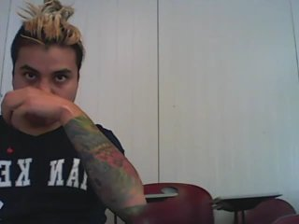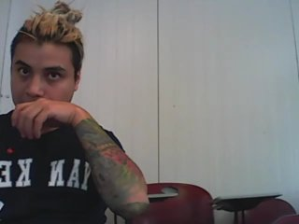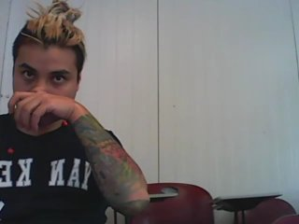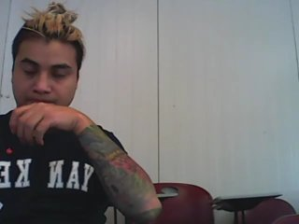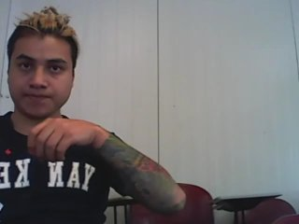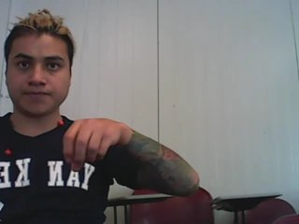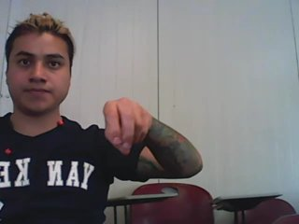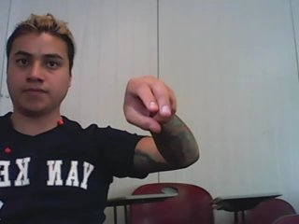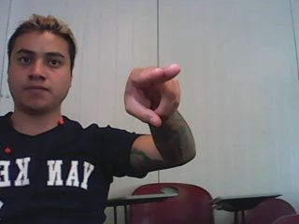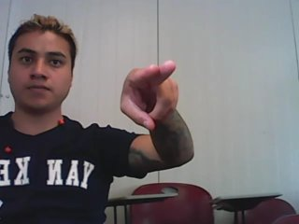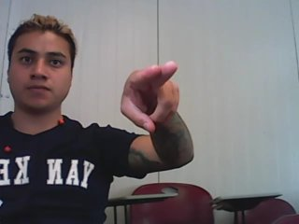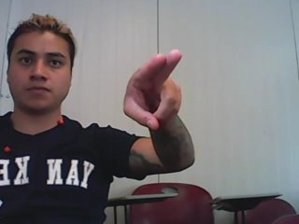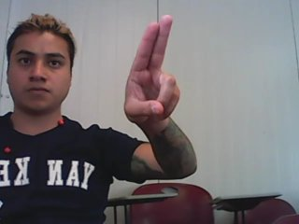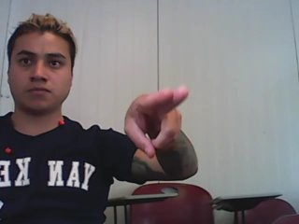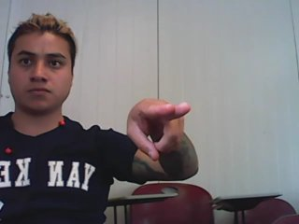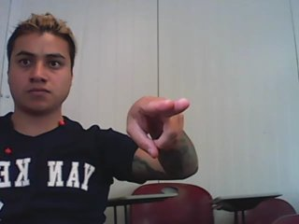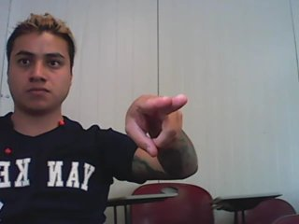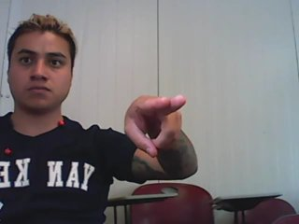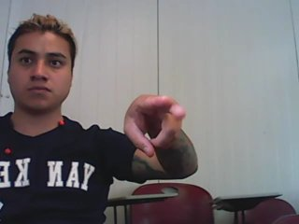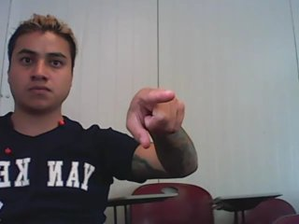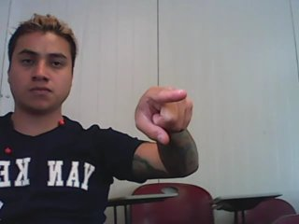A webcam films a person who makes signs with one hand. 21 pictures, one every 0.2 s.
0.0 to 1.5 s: Non-gesture.
1.6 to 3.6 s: Click with two fingers.
3.7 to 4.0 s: Pointing with one finger.
